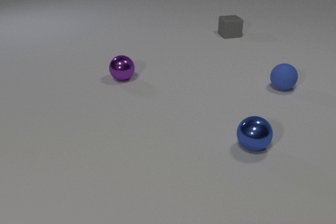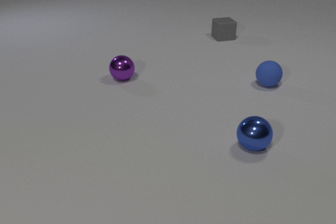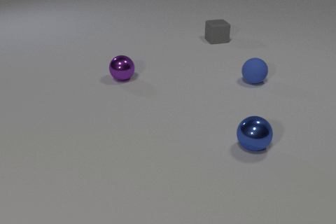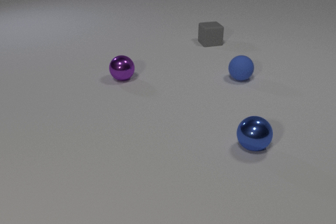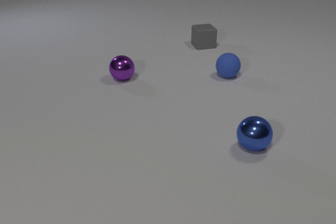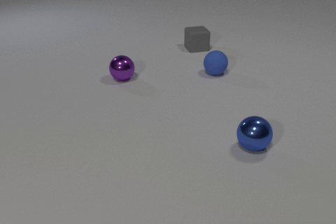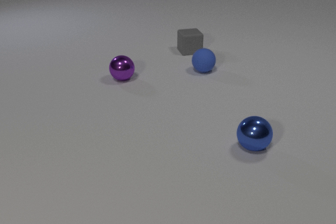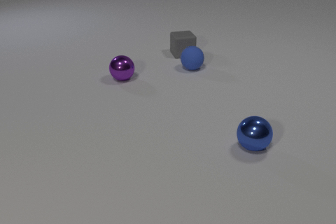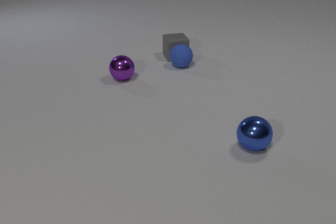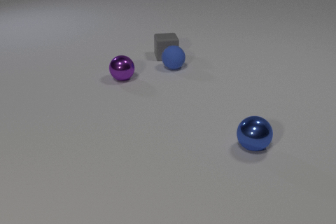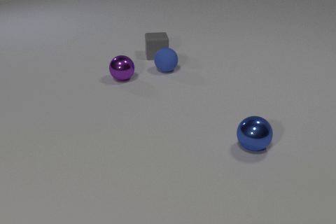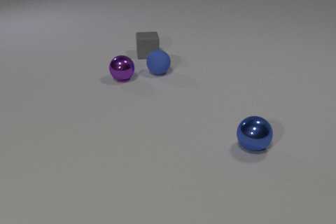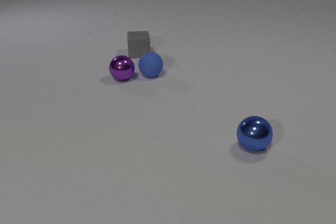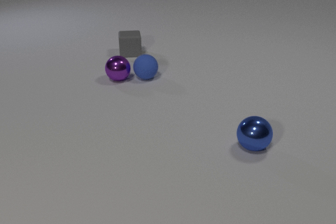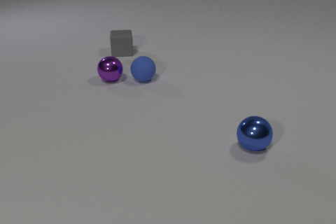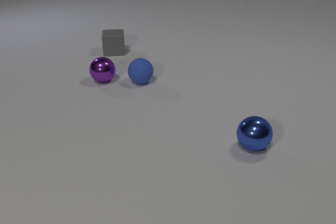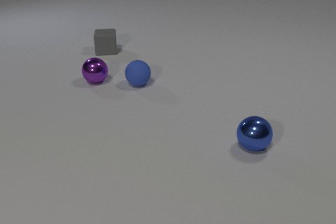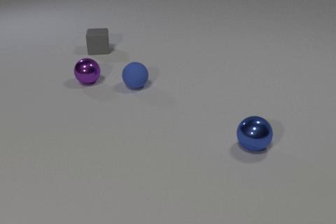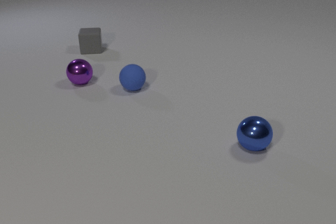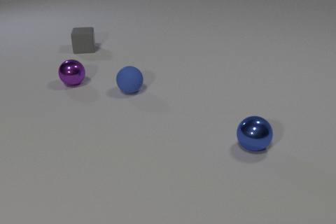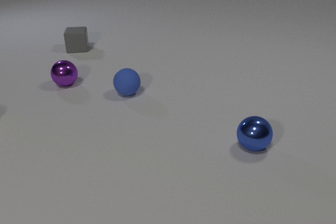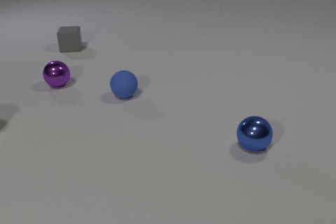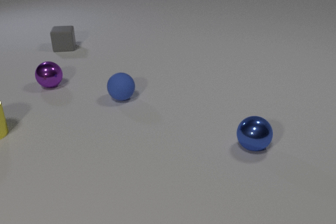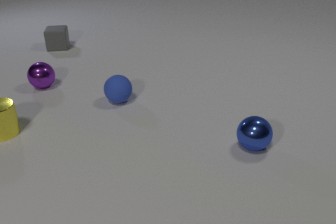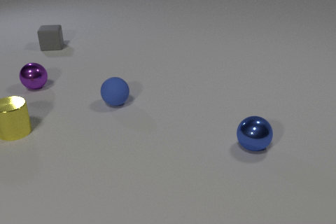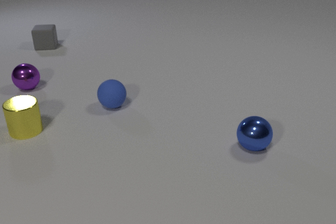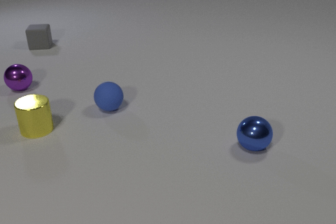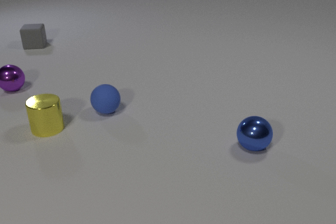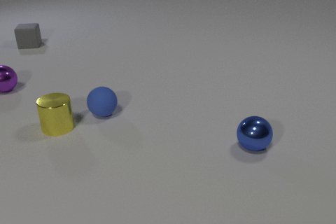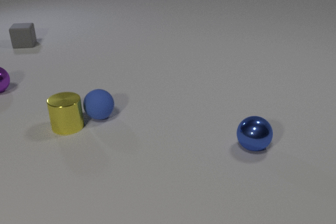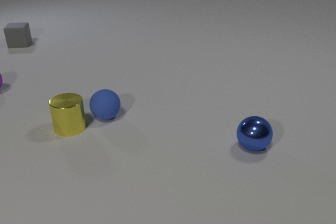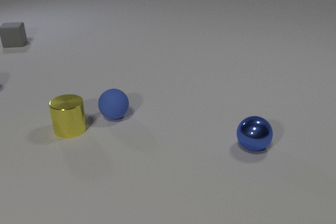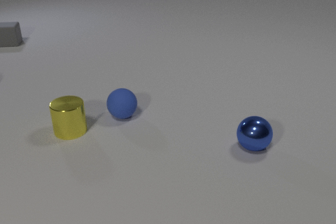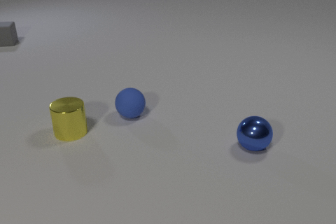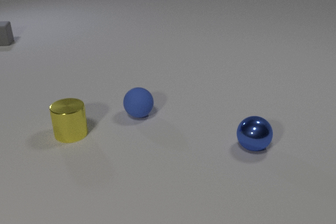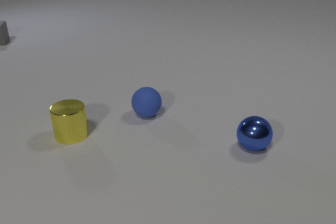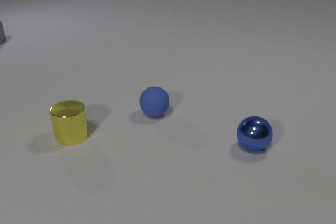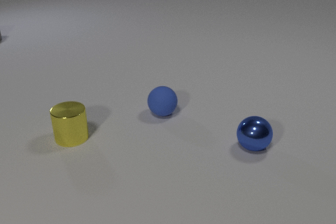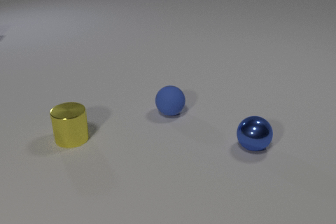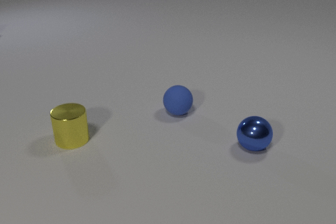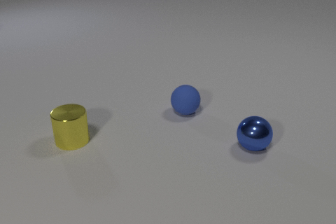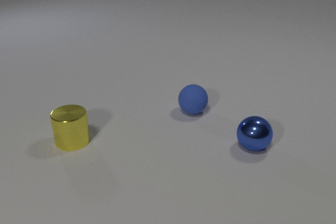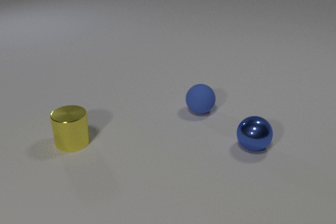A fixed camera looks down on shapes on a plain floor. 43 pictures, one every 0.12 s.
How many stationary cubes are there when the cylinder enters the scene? 0.
What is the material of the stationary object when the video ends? metal.
How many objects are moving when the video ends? 2.
0.00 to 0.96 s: The gray rubber cube slides toward the camera and to the left. The blue rubber sphere rolls to the left.
0.96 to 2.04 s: The gray rubber cube slides to the left. The blue rubber sphere rolls toward the camera and to the left. The purple metal sphere rolls to the left. The gray rubber cube and the blue rubber sphere collide. The blue rubber sphere and the purple metal sphere collide.
2.04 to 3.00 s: The gray rubber cube slides to the left and away from the camera. The blue rubber sphere rolls toward the camera and to the left. The purple metal sphere rolls to the left. The yellow metal cylinder comes in at the left edge, slides to the right.
3.00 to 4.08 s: The gray rubber cube slides to the left and away from the camera. The blue rubber sphere rolls to the right and toward the camera. The purple metal sphere rolls to the left, leaves at the left edge. The yellow metal cylinder slides to the right and toward the camera. The blue rubber sphere and the yellow metal cylinder collide.
4.08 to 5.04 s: The gray rubber cube slides to the left and away from the camera, leaves at the left edge. The blue rubber sphere rolls to the right. The yellow metal cylinder slides toward the camera.
